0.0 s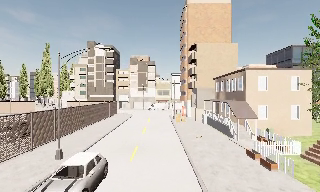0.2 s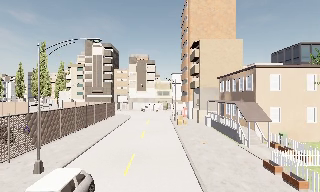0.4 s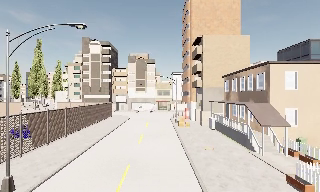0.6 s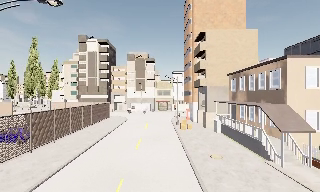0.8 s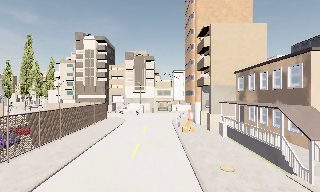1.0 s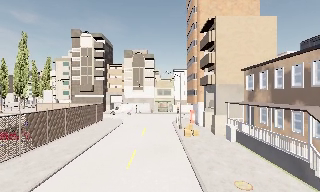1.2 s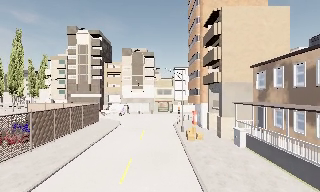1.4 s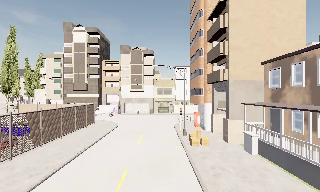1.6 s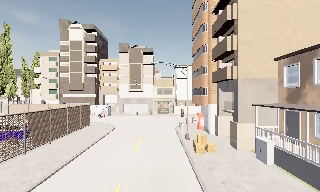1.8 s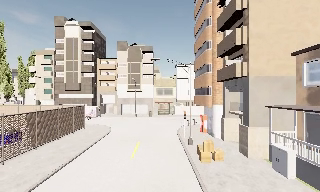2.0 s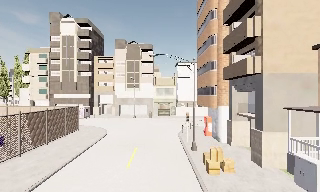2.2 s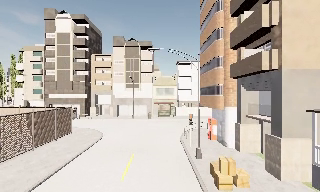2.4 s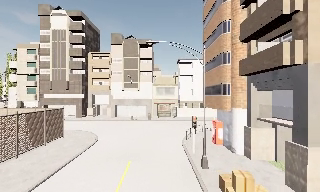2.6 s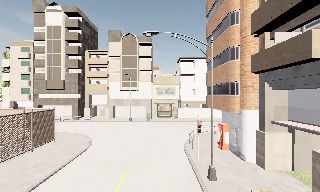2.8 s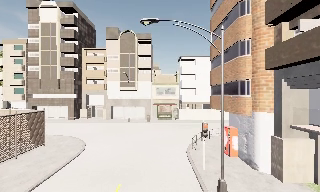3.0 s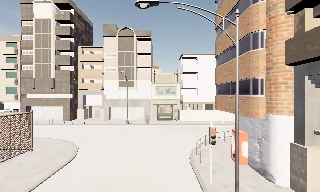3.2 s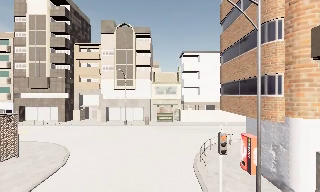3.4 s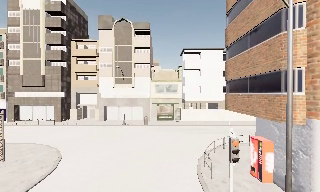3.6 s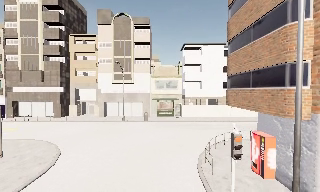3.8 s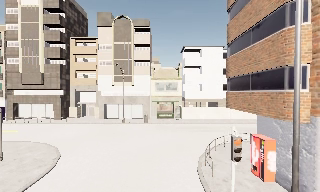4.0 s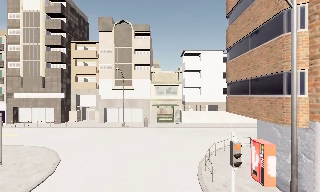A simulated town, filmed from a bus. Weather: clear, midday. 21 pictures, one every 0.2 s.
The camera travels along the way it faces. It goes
forward.
0.0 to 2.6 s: The camera travels forward, about 20 m, so what stands in front looms larger.
2.6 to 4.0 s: The camera travels forward, about 5 m, so what stands in front looms larger. It loses speed.
The film runs forward here.
